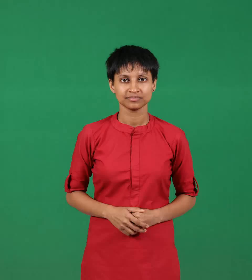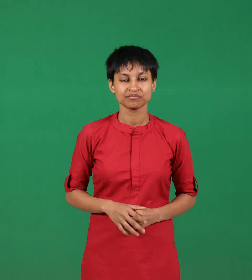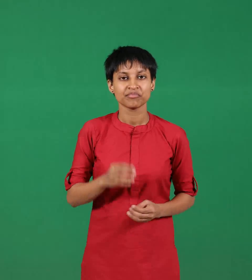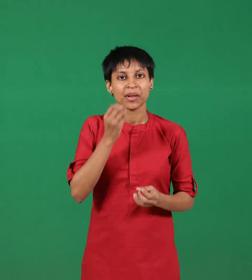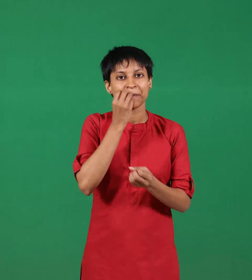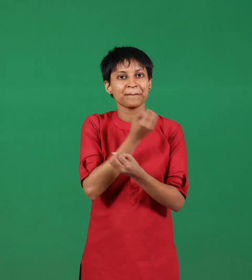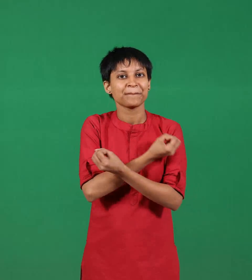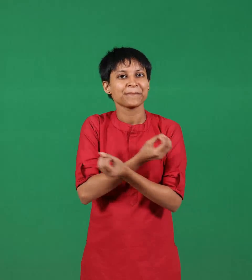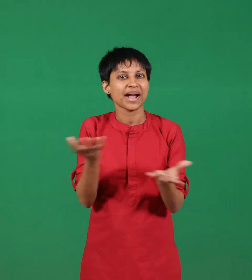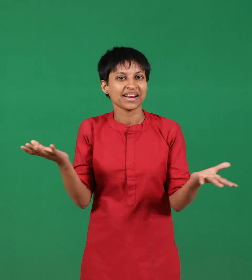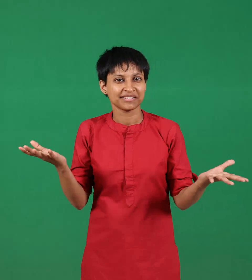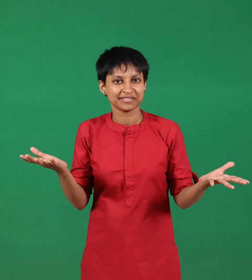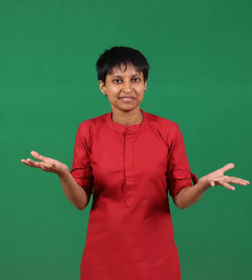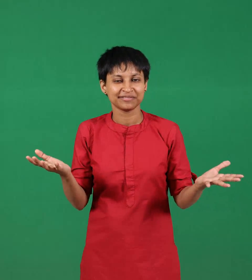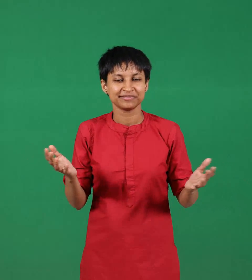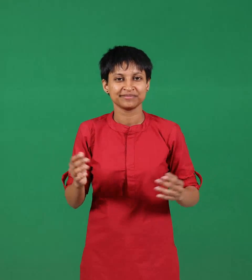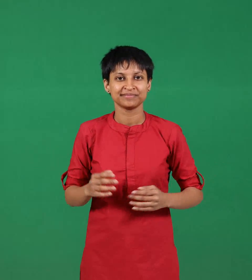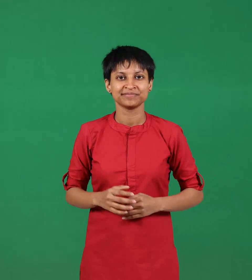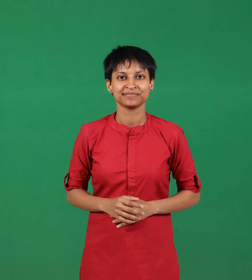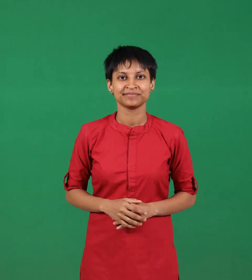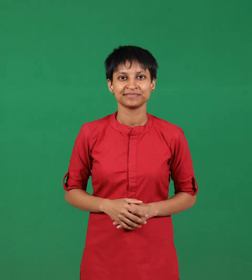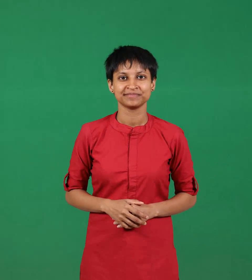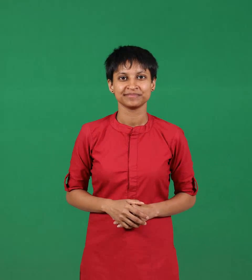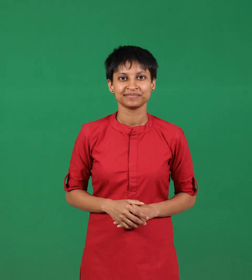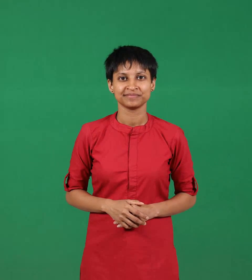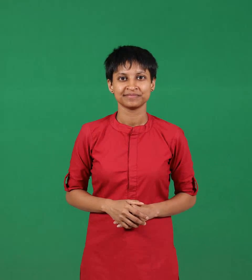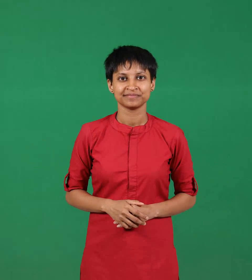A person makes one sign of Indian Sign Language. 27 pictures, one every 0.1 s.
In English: feast & party
